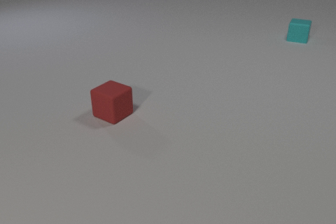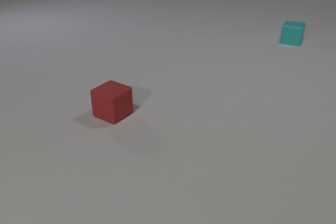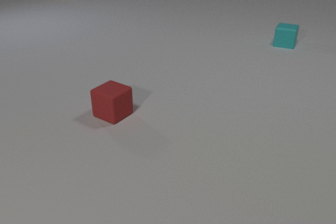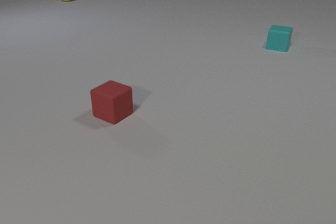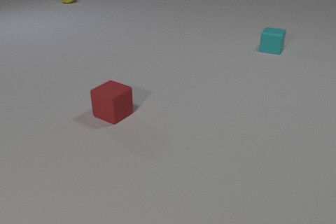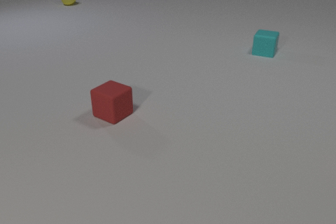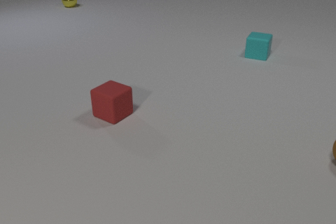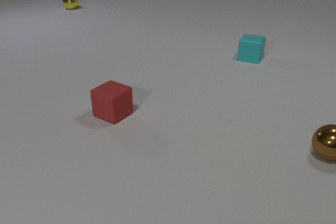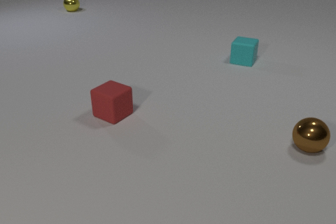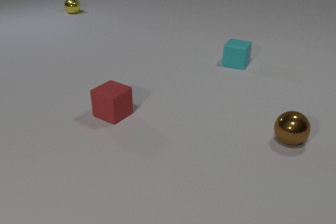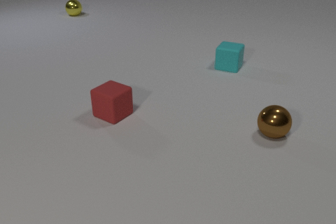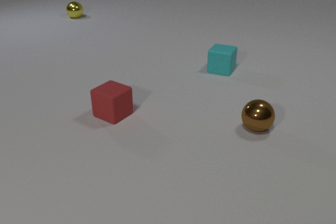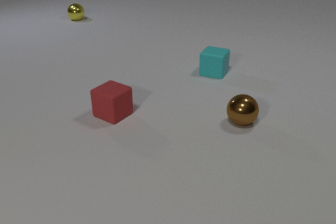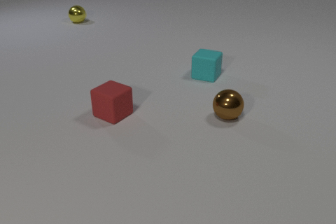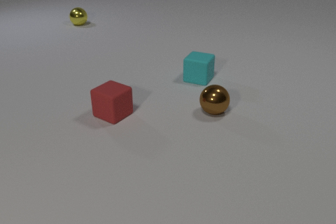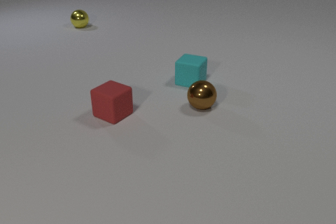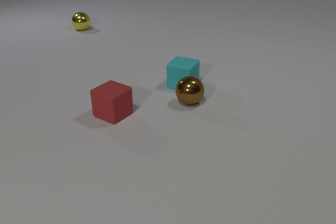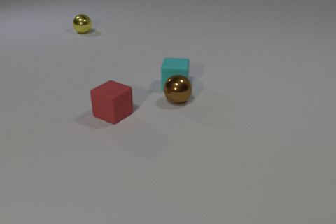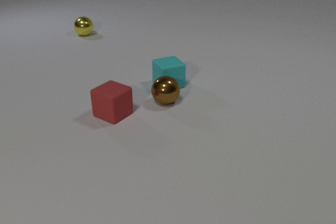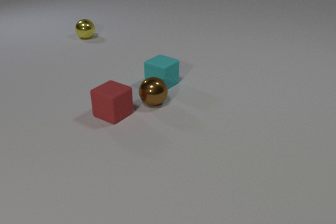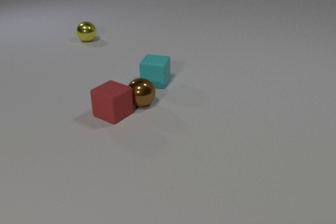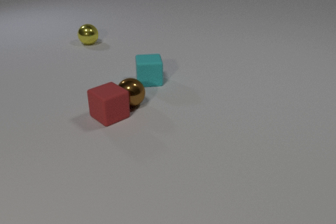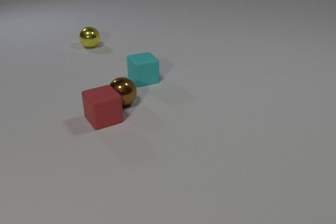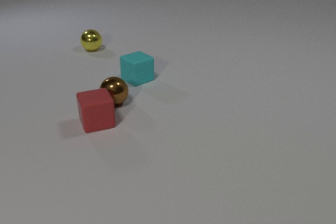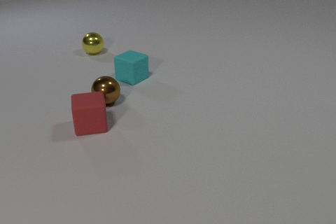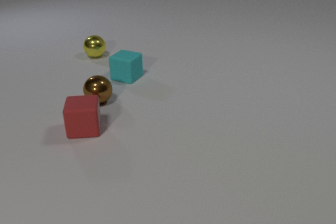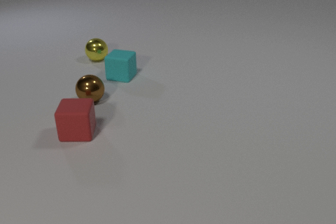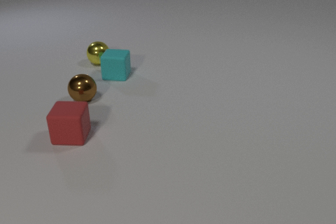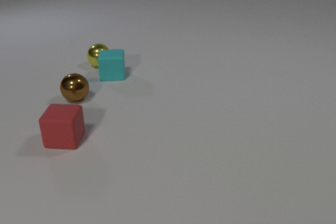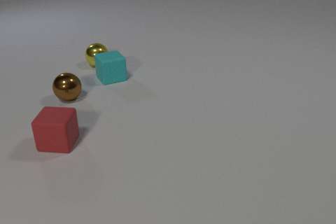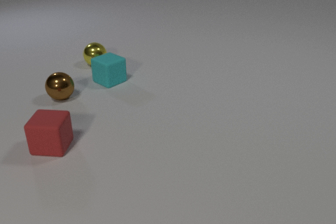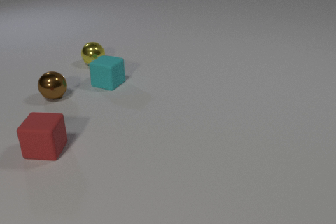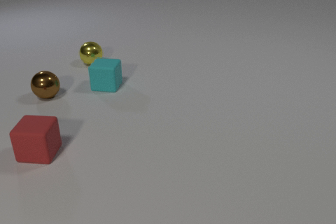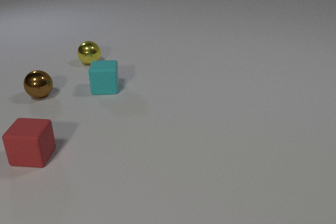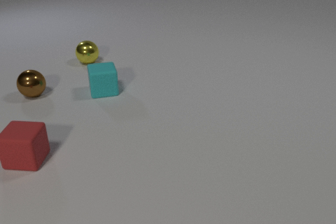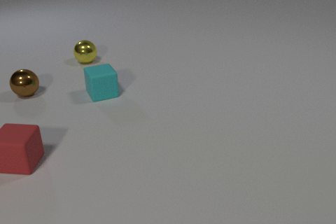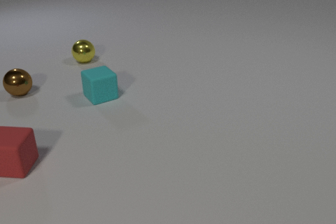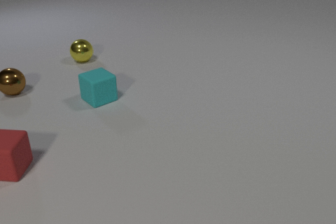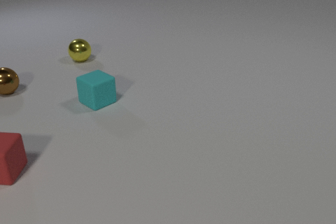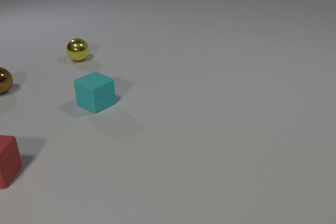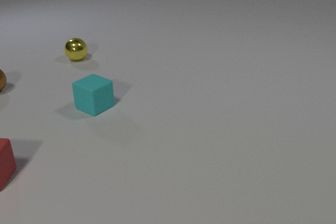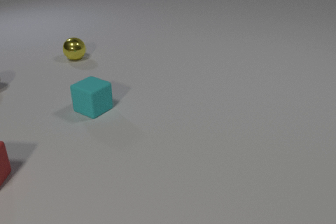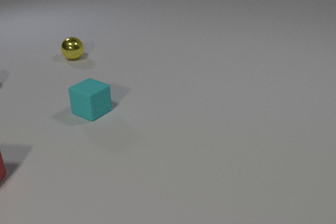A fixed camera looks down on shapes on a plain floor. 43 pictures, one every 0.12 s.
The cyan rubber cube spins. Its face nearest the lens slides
to the right.
The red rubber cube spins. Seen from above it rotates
clockwise.
0.00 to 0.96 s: The cyan rubber cube slides toward the camera and to the left. The brown metal sphere comes in at the right edge, rolls to the left. The yellow metal sphere comes in at the top edge, rolls toward the camera.
0.96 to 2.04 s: The cyan rubber cube slides toward the camera and to the left. The brown metal sphere rolls to the left and away from the camera. The yellow metal sphere rolls toward the camera. The cyan rubber cube and the brown metal sphere collide.
2.04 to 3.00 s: The cyan rubber cube slides to the left and away from the camera, spins counterclockwise seen from above by about 165 degrees, its near face sliding to the right. The brown metal sphere rolls to the left. The yellow metal sphere rolls toward the camera. The red rubber cube slides to the left and toward the camera, spins clockwise seen from above by about 45 degrees, its near face sliding to the left. The brown metal sphere and the red rubber cube collide.
3.00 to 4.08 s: The cyan rubber cube slides toward the camera and to the left, spins counterclockwise seen from above by about 135 degrees, its near face sliding to the right. The brown metal sphere rolls to the left and away from the camera. The yellow metal sphere rolls toward the camera and to the left. The red rubber cube slides to the left and toward the camera. The cyan rubber cube and the yellow metal sphere collide.
4.08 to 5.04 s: The cyan rubber cube slides toward the camera, spins so that its near face slides to the right, counterclockwise seen from above. The brown metal sphere rolls to the left and away from the camera, leaves at the left edge. The yellow metal sphere rolls away from the camera and to the left. The red rubber cube slides to the left and toward the camera.
How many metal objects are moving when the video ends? 1.
How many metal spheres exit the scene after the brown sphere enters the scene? 1.
How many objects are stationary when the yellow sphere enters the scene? 1.
